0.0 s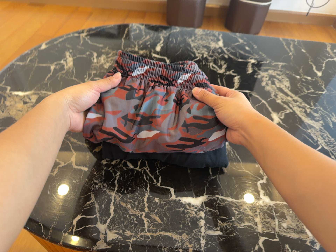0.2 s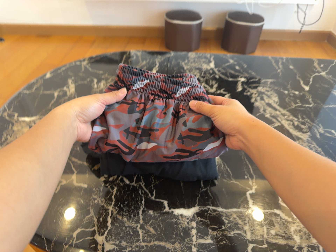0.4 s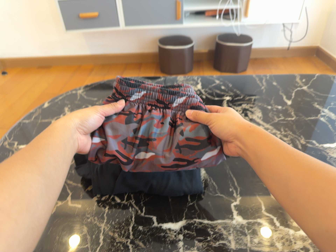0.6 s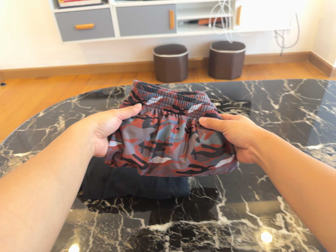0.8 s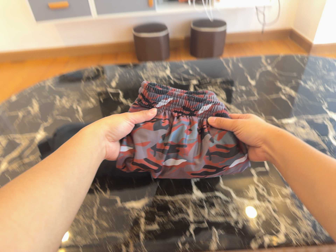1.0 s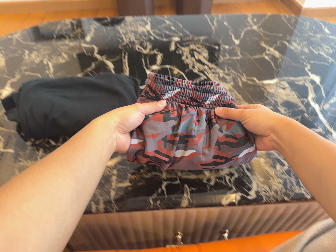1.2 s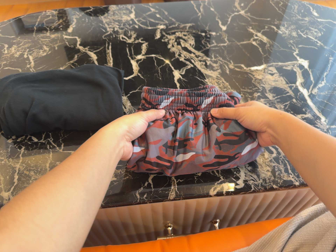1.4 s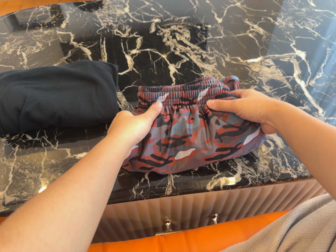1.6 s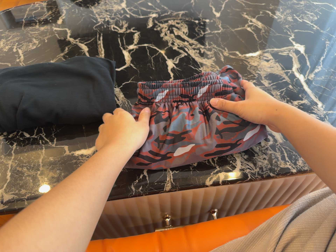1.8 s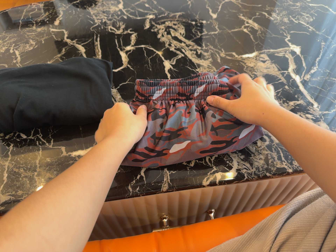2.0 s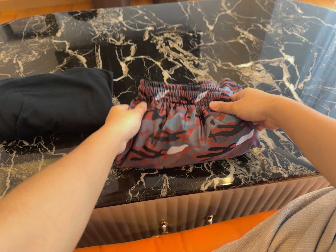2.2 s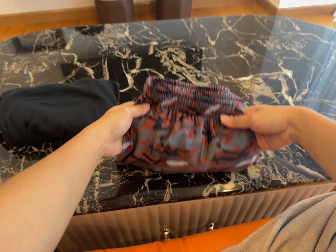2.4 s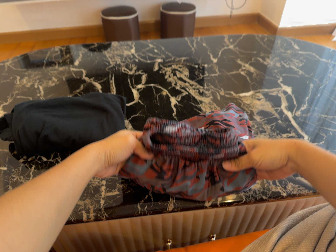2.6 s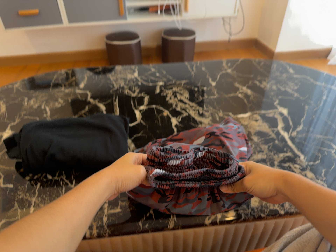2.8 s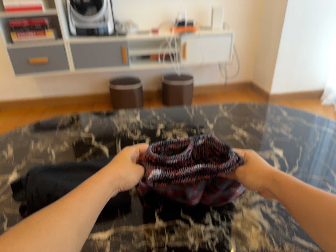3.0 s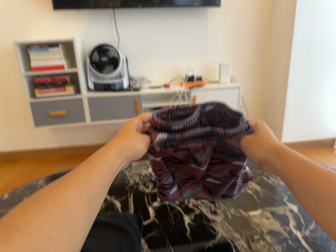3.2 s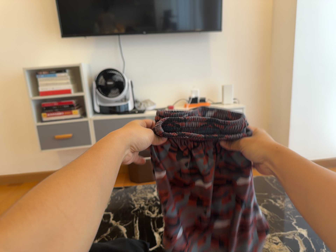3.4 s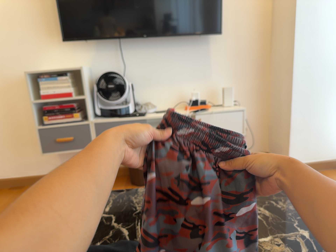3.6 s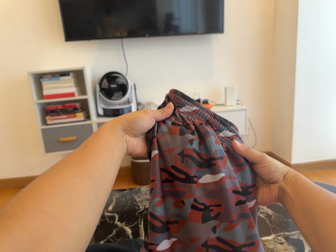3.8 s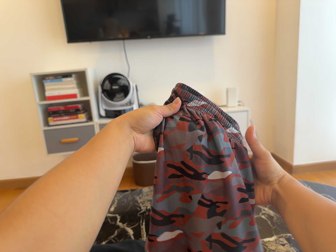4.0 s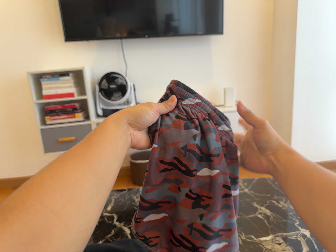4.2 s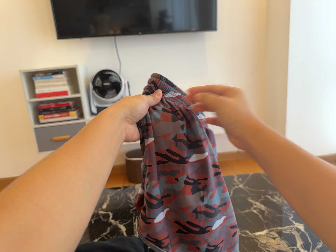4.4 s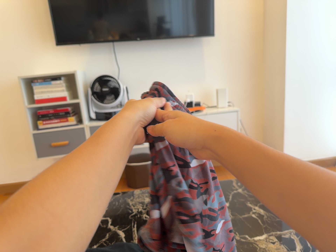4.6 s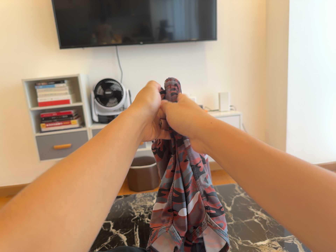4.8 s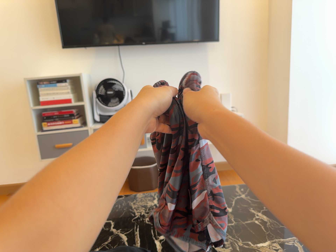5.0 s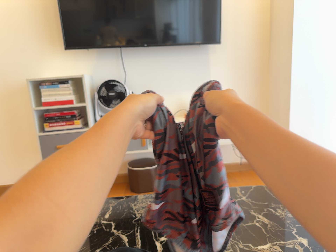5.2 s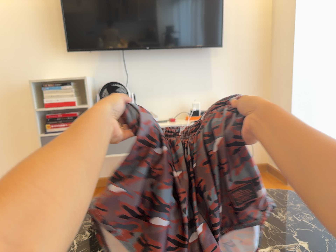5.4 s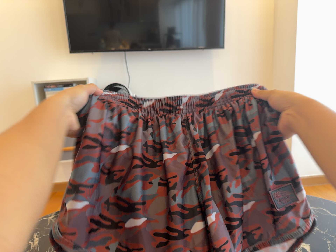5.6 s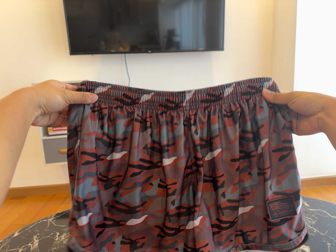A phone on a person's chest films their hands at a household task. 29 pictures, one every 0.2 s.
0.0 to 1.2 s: The camera travels to its right, about 16 cm, so close, fixed things drift to the left. It rolls about its line of sight by about 10 degrees, and the scene rotates counterclockwise.
1.2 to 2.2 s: The camera shifts only a little, or ends up much as it began.
2.2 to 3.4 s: The camera travels backward, about 14 cm. Its aim tips toward the top of its view by about 35 degrees, and the scene shifts downward.
3.4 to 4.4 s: The camera keeps its place and its aim.
4.4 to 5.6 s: The camera shifts only a little, or ends up much as it began.
The film runs backward here.
